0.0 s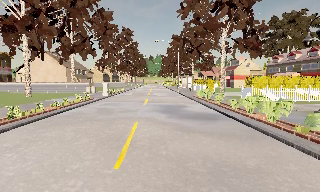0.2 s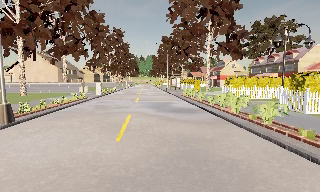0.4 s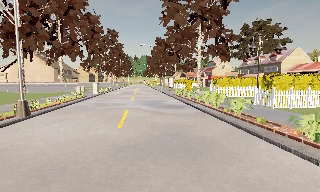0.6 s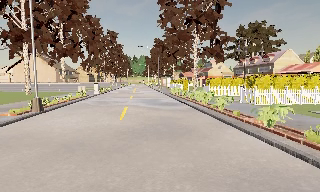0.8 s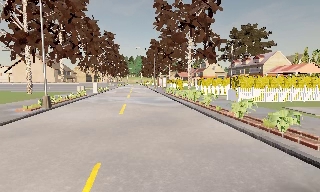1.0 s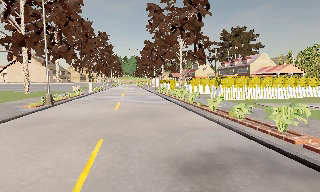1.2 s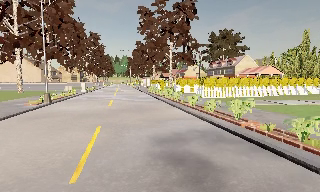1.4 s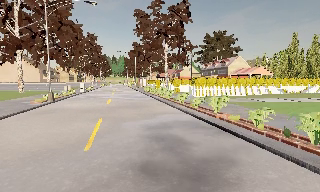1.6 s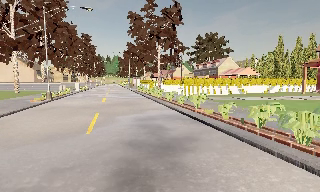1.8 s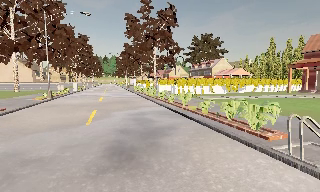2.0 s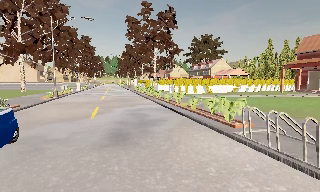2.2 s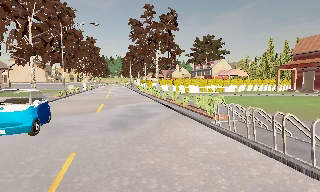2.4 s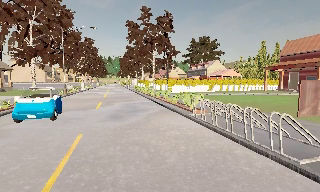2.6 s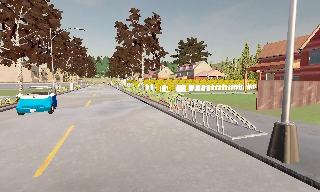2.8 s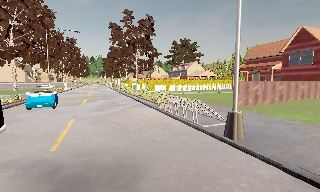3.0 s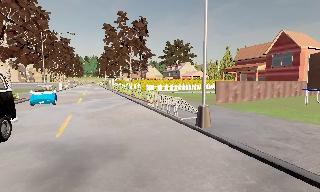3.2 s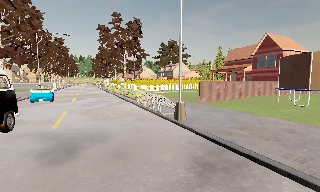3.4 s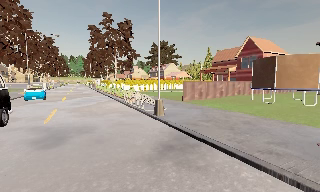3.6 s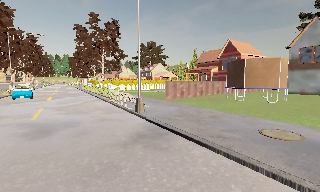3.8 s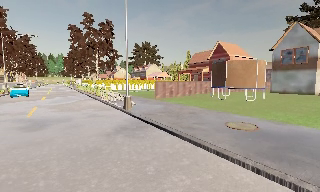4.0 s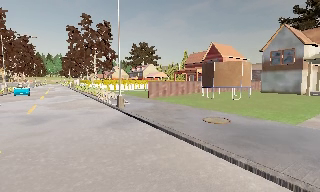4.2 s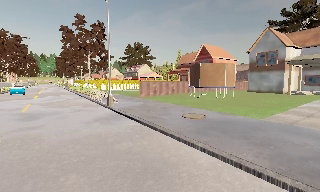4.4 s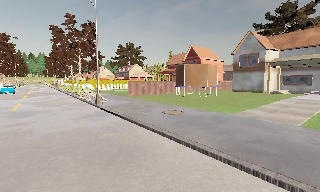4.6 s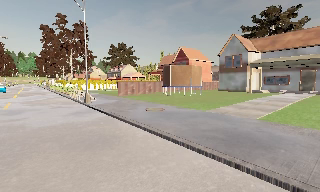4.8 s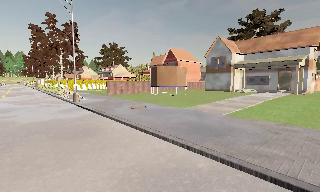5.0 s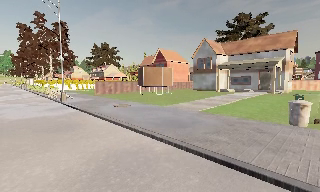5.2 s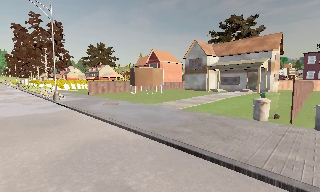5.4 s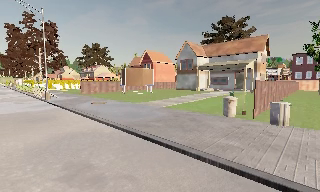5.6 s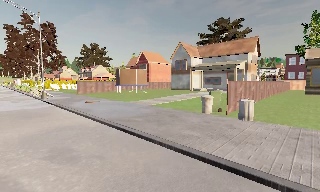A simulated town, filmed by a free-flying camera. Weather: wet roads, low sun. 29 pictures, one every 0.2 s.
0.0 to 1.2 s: The camera swings to its right by about 10 degrees, and the scene slides to the left. It travels backward, about 8 m, so what stands in front gets smaller.
1.2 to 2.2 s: The camera travels backward, about 6 m, so what stands in front gets smaller.
2.2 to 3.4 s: The scene slides to the left, as the camera pans about 10 degrees to its right. It travels backward and to its right, about 7 m, so what stands in front gets smaller.
3.4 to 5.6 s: The camera pans to its right, which is clockwise from overhead, by about 20 degrees. It travels backward and to its right, about 11 m, so what stands in front gets smaller.
The film runs backward here.
